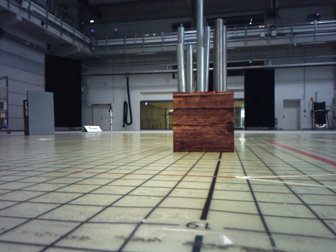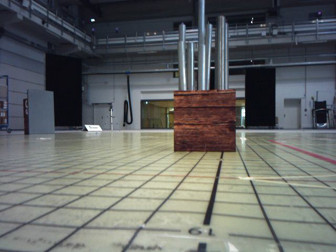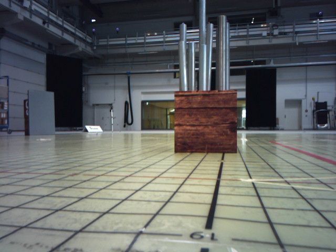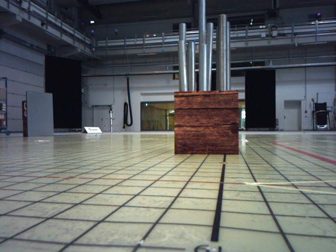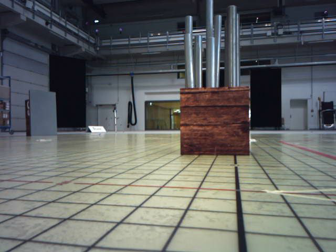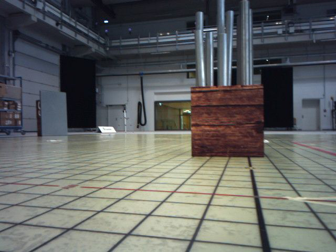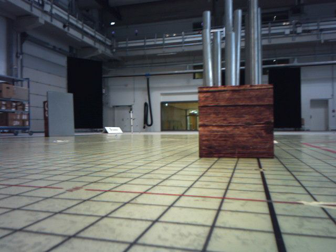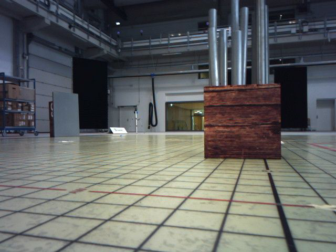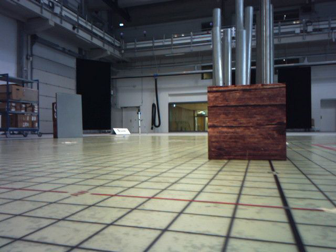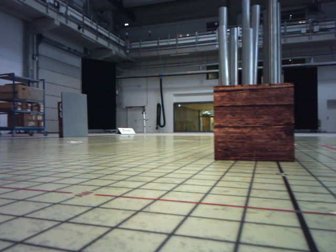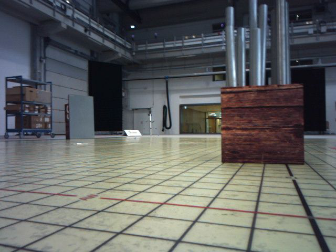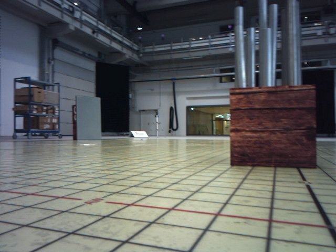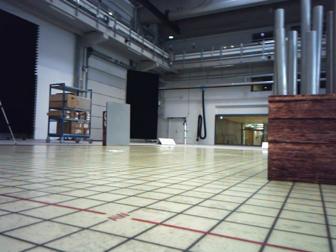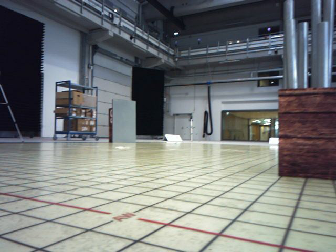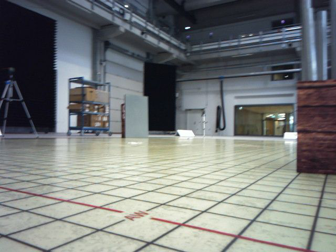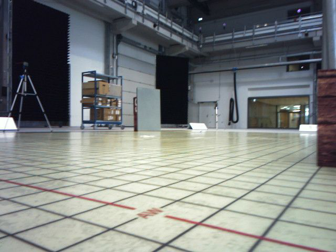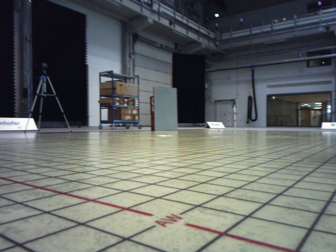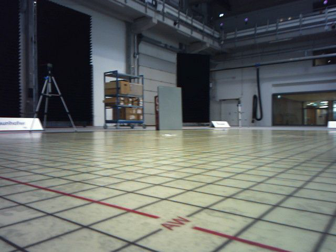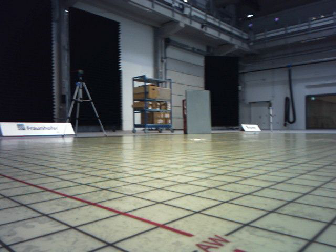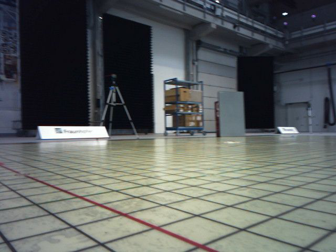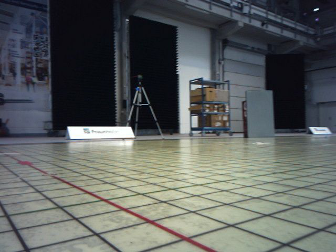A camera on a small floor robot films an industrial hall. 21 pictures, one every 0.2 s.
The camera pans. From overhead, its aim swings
counterclockwise.
The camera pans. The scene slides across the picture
to the right.
0.0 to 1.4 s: The camera travels forward, about 0.3 m, so what stands in front looms larger.
1.4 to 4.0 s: The scene slides to the right, as the camera pans about 35 degrees to its left. It travels forward, about 0.5 m.
The film runs forward here.
